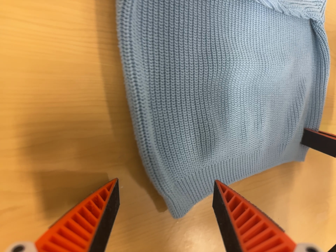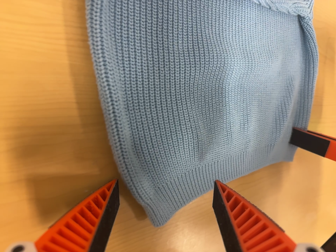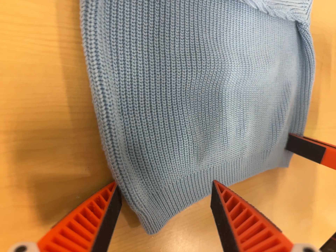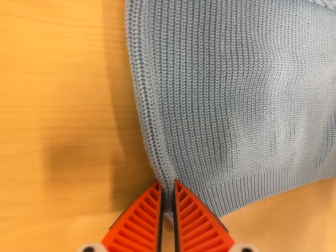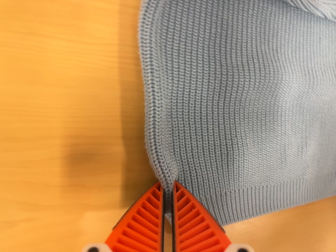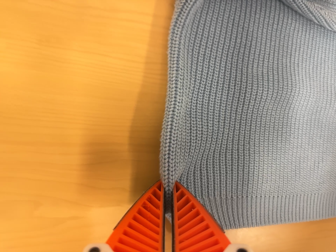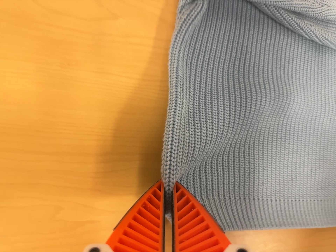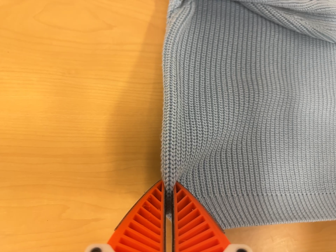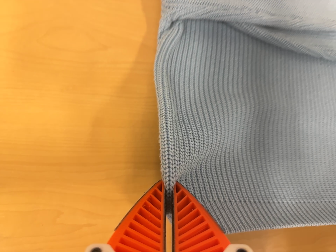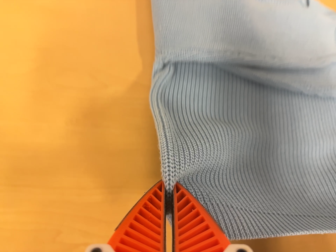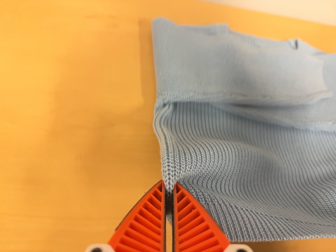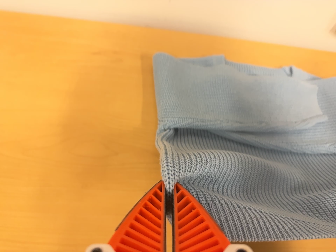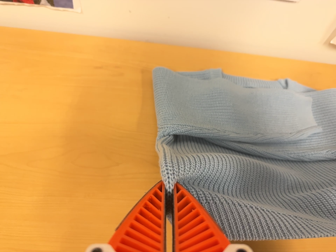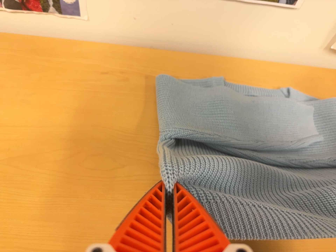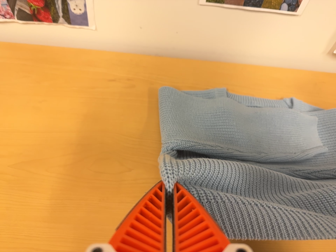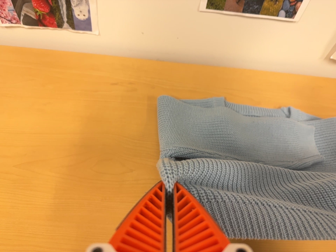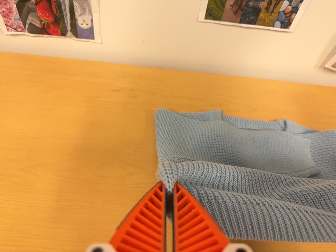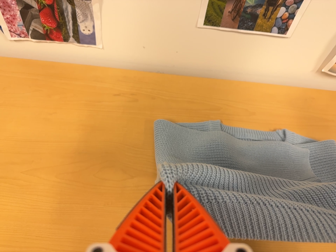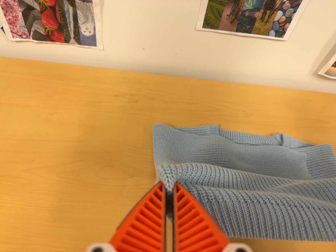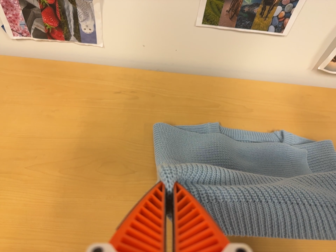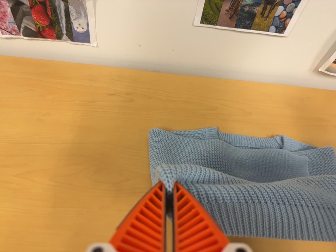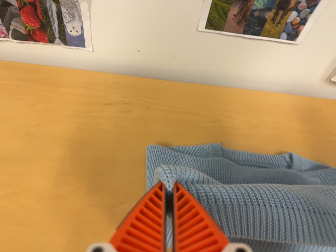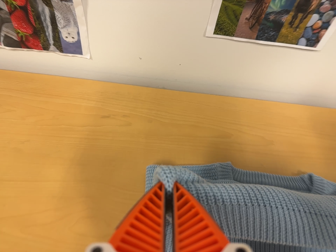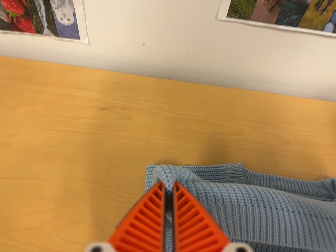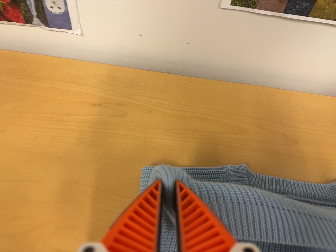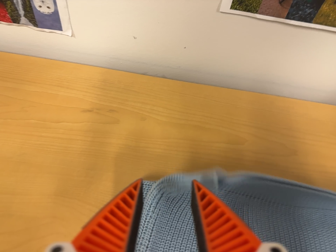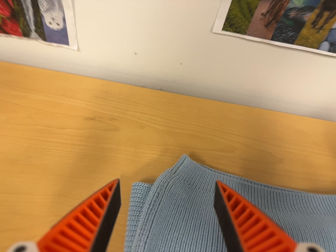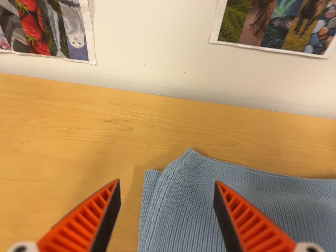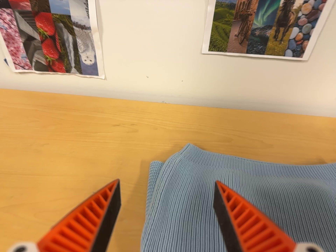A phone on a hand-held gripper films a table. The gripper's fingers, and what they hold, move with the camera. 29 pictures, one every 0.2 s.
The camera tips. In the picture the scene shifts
downward.
0.0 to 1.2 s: The camera pans to its left by about 15 degrees. Its aim tips toward the top of its view by about 10 degrees, and the scene shifts downward.
1.2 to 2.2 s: The camera pans to its left by about 10 degrees. It travels backward and to its right, about 14 cm, so what stands in front gets smaller. Its aim tips toward the top of its view by about 25 degrees, and the scene shifts downward.
2.2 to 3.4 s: The camera travels backward, about 7 cm, so what stands in front gets smaller.
3.4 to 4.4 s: The camera travels forward and toward the top of its view, about 12 cm, so what stands in front looms larger.
4.4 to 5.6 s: The camera travels toward the bottom of its view, about 8 cm. Its aim tips toward the top of its view by about 10 degrees.
The film runs forward here.
